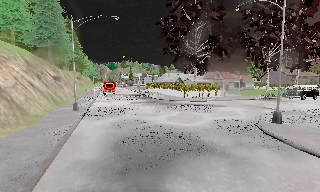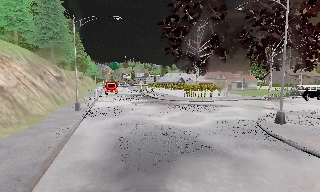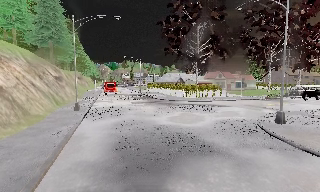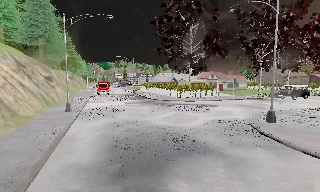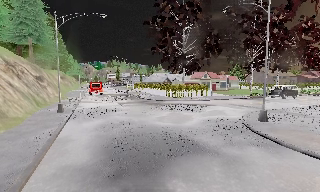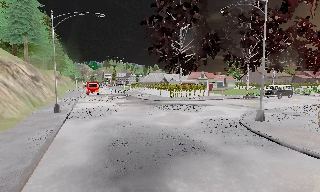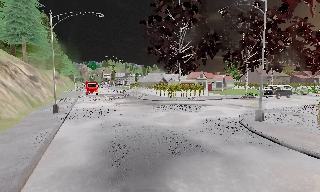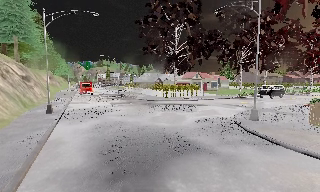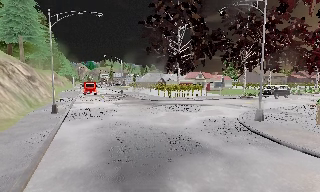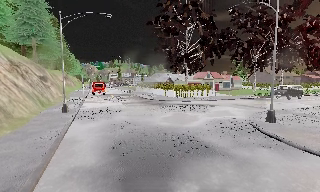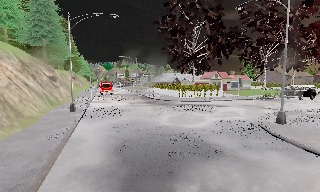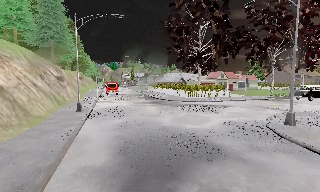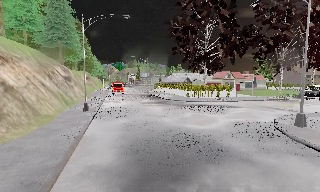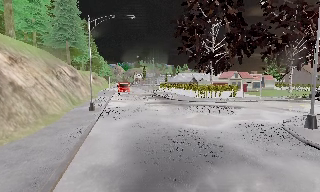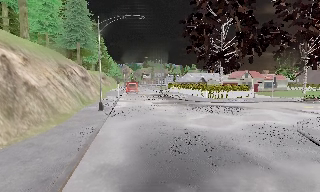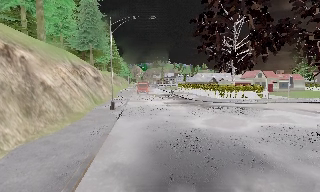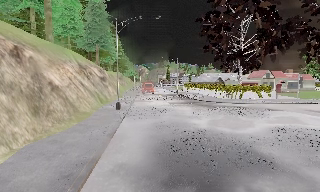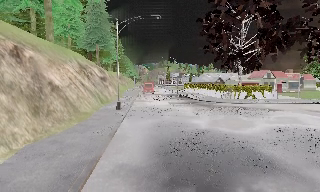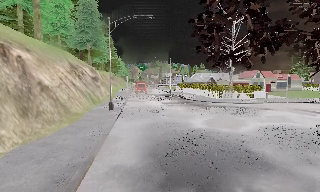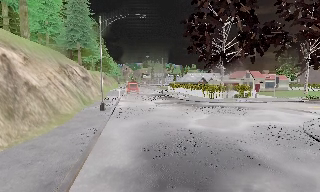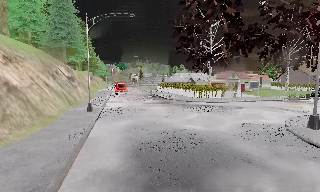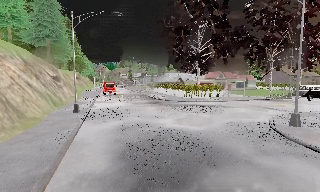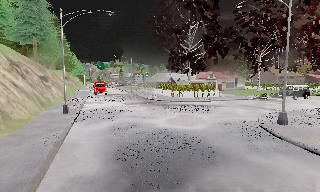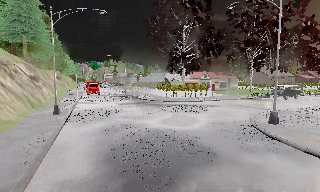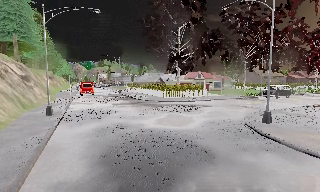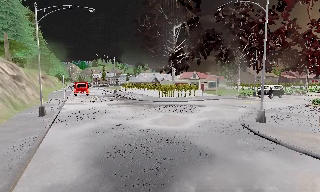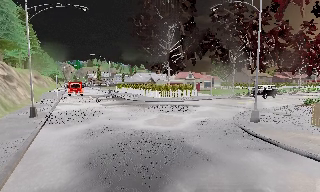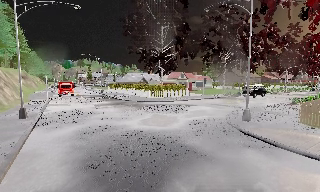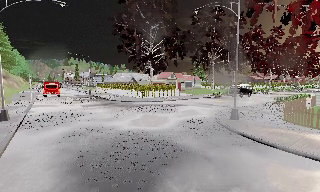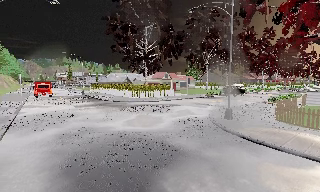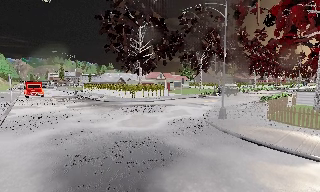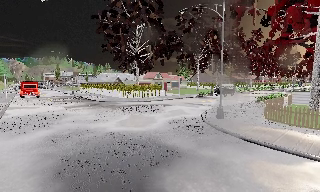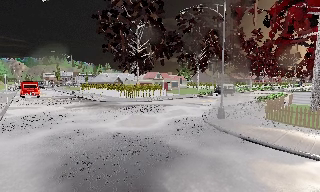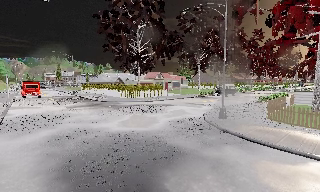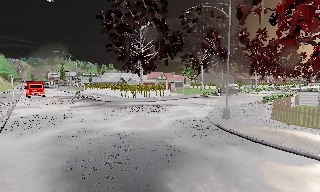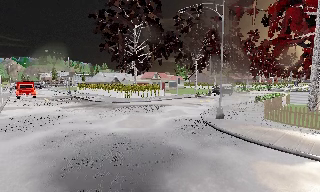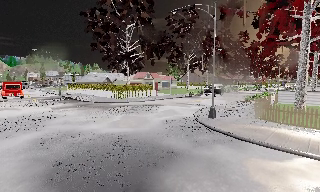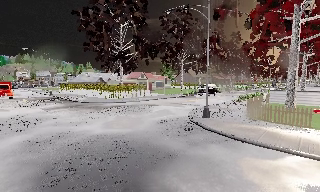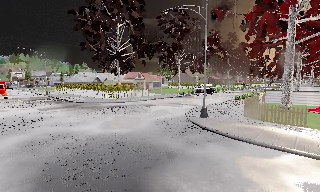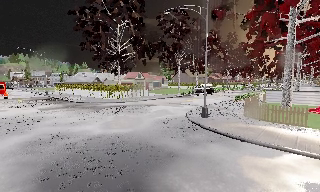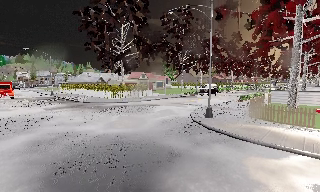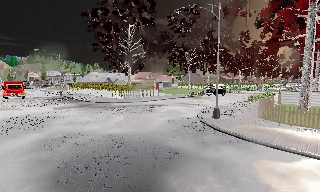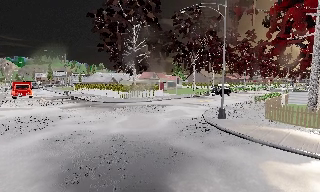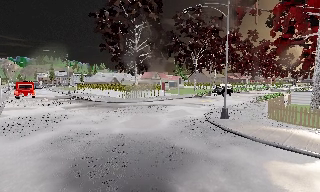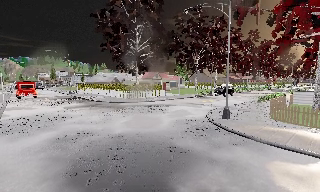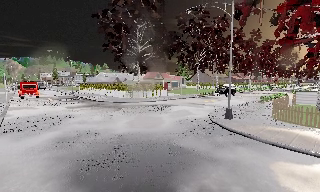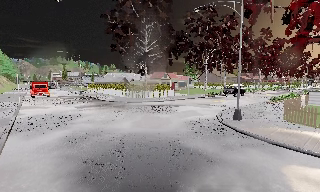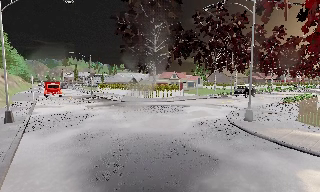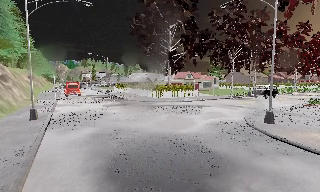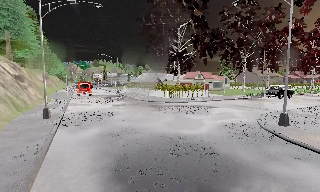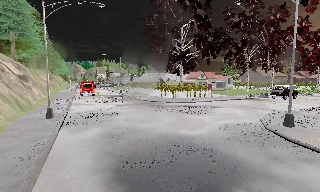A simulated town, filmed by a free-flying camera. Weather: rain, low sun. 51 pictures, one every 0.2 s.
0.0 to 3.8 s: The camera travels forward, about 1 m, so what stands in front looms larger.
3.8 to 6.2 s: The camera swings to its right by about 30 degrees, and the scene slides to the left.
6.2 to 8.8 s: The camera travels to its left, about 0.5 m, so close, fixed things drift to the right.
8.8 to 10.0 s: The camera pans to its left, which is counterclockwise from overhead, by about 15 degrees.
The film runs backward here.
